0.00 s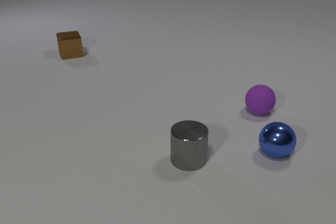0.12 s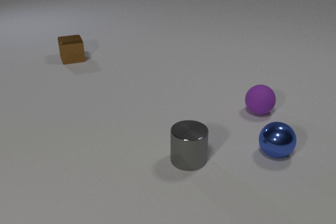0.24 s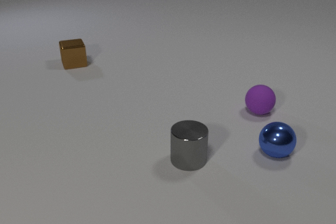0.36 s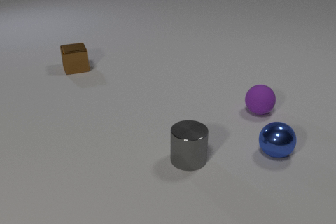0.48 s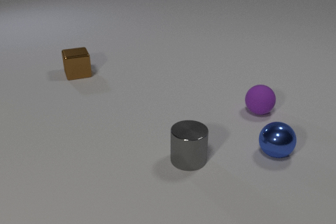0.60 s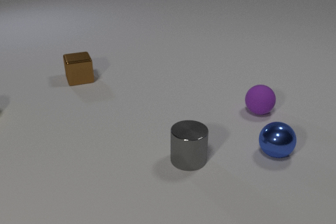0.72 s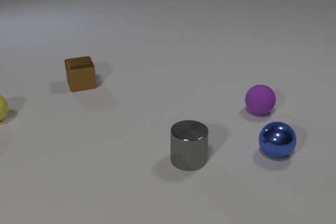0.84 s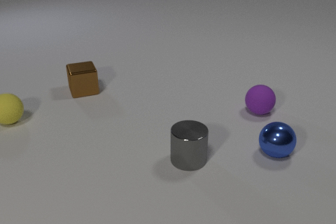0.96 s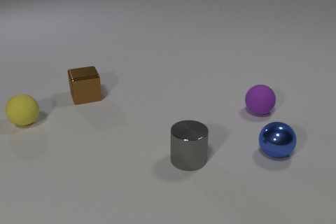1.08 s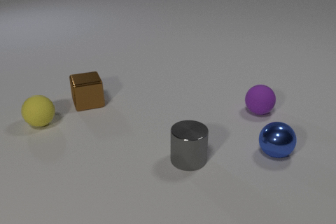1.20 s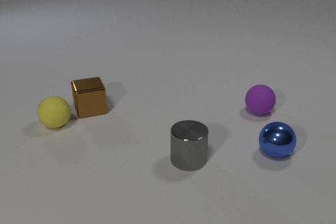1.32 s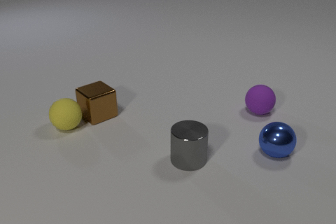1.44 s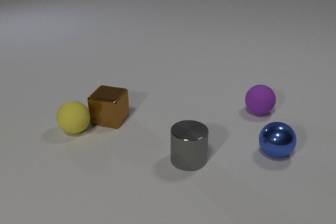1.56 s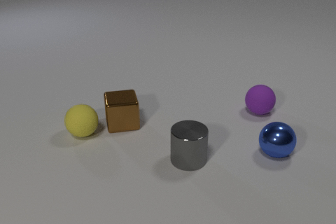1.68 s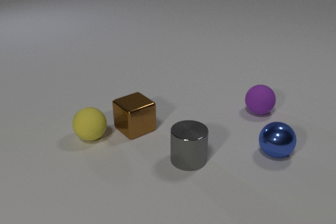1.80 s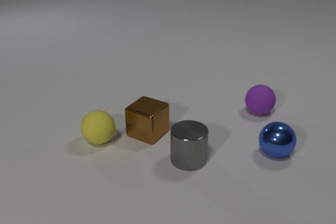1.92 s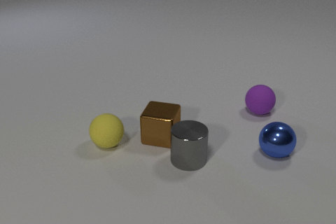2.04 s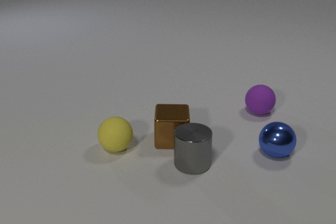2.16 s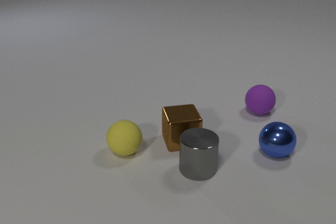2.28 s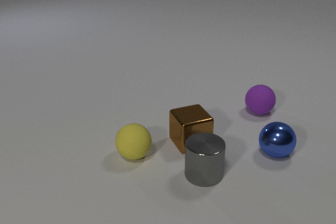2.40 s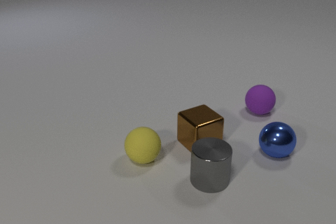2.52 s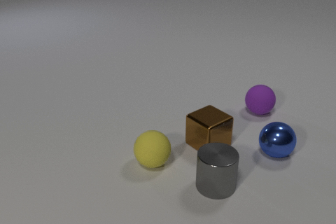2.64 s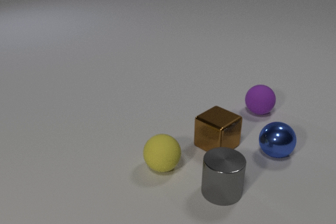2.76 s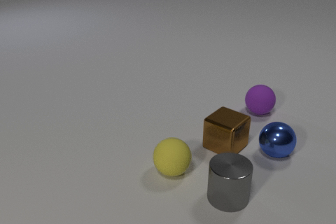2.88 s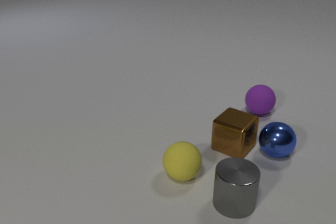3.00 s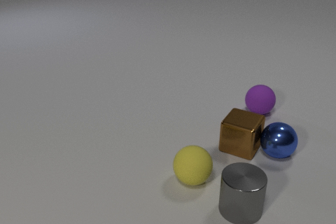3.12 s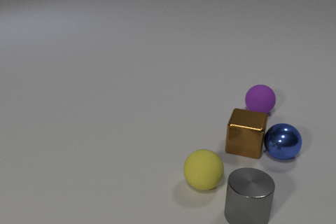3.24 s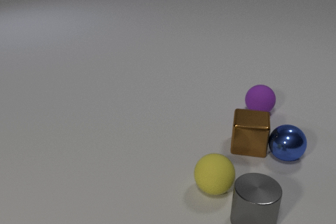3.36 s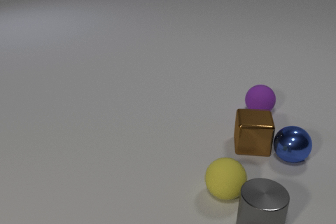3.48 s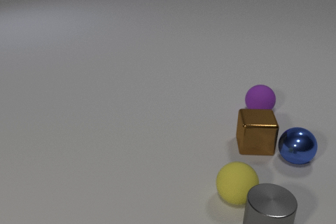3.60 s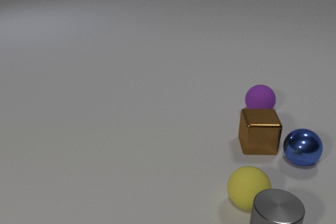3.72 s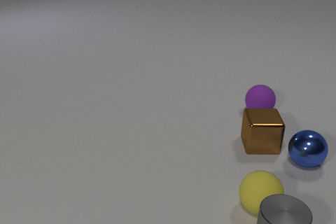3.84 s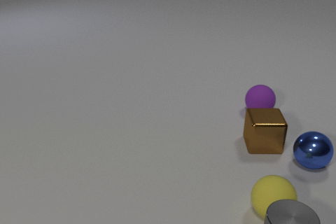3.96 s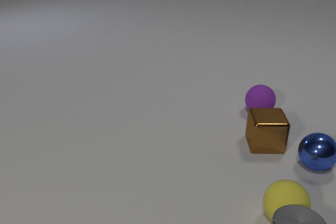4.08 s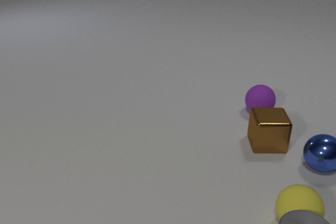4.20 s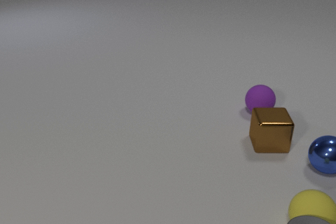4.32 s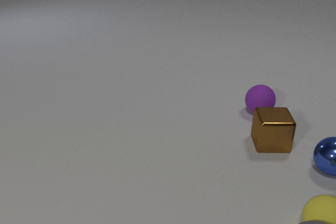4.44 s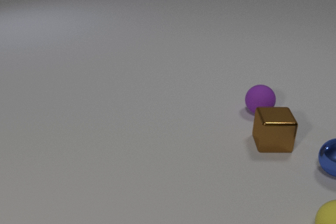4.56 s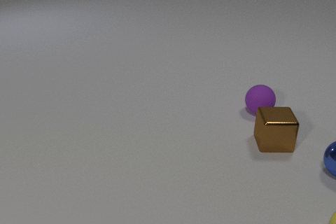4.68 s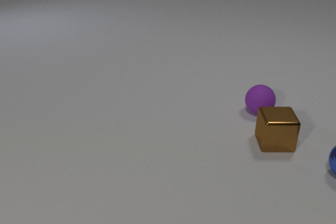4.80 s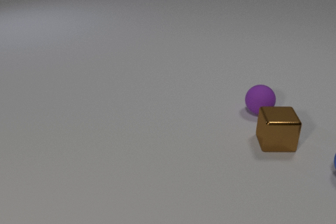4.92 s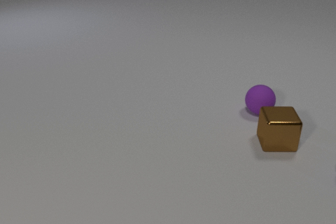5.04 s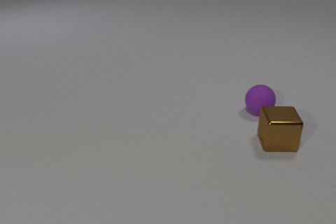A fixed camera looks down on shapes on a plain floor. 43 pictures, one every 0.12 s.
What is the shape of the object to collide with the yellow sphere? cube.
How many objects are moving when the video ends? 1.
What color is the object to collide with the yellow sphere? brown.
0.00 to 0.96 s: The yellow rubber sphere comes in at the left edge, rolls to the right and toward the camera. The brown metal cube slides toward the camera.
0.96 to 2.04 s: The yellow rubber sphere rolls to the right and toward the camera. The brown metal cube slides toward the camera and to the right, spins counterclockwise seen from above by about 165 degrees, its near face sliding to the right. The yellow rubber sphere and the brown metal cube collide. The brown metal cube and the gray metal cylinder collide.
2.04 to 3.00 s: The yellow rubber sphere rolls to the right and toward the camera. The brown metal cube slides to the right, spins so that its near face slides to the right, counterclockwise seen from above. The gray metal cylinder slides toward the camera and to the right. The brown metal cube and the blue metal sphere collide.
3.00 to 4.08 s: The yellow rubber sphere rolls to the right. The brown metal cube slides to the right and away from the camera, spins so that its near face slides to the right, counterclockwise seen from above. The gray metal cylinder slides to the right and toward the camera. The blue metal sphere rolls to the right.
4.08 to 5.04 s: The yellow rubber sphere rolls to the right, leaves at the right edge. The brown metal cube slides to the right. The gray metal cylinder slides to the right and toward the camera, leaves at the bottom edge. The blue metal sphere rolls to the right, leaves at the right edge.
